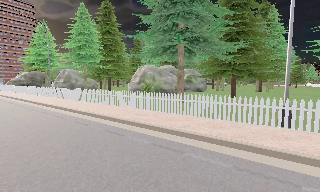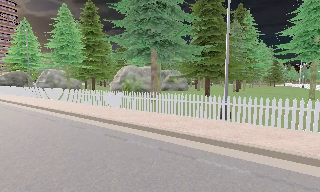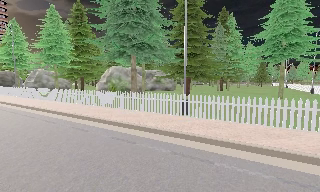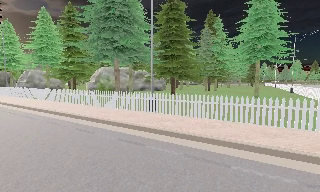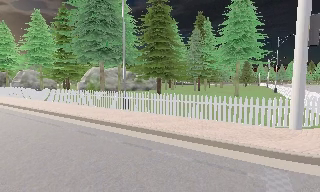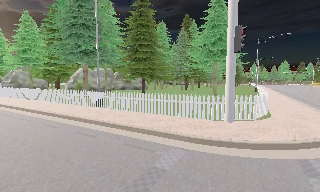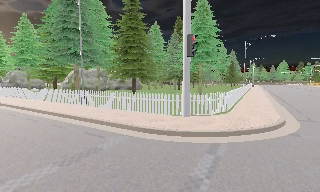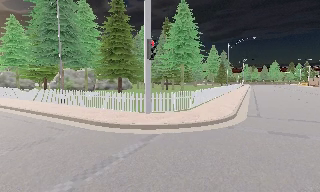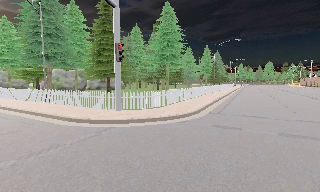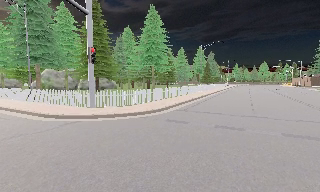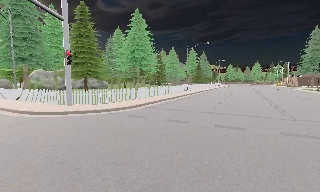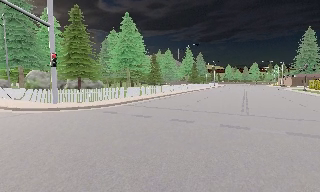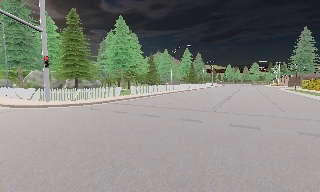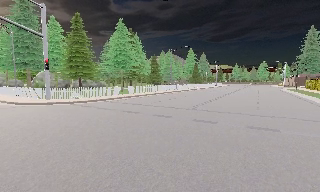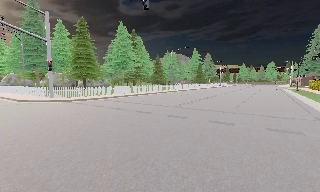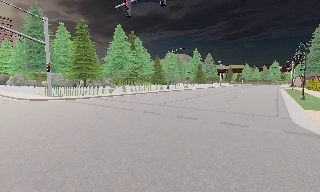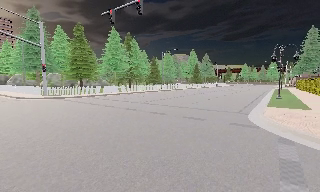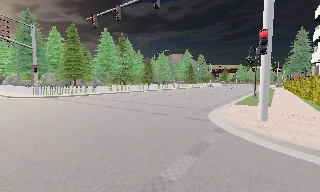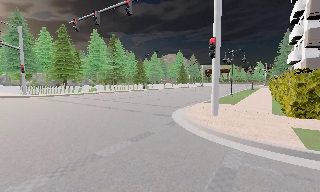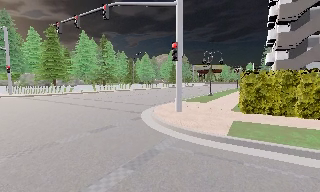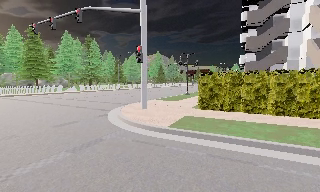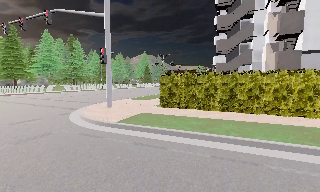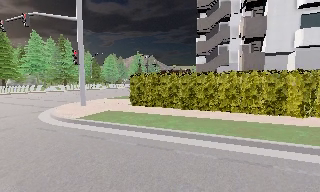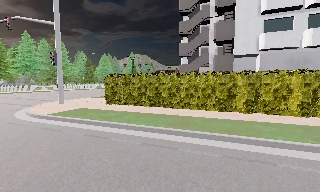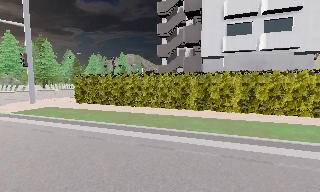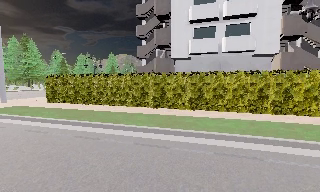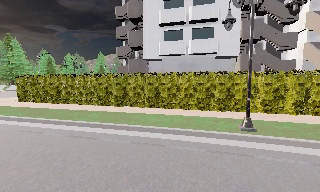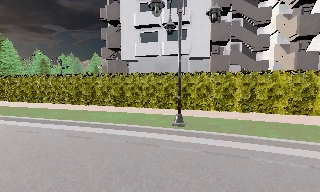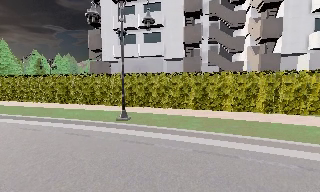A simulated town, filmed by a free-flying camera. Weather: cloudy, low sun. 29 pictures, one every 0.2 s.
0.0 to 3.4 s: The camera travels to its right and backward, about 30 m, so close, fixed things drift to the left.
3.4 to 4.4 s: The camera pans to its right, which is clockwise from overhead, by about 10 degrees. It travels to its right and backward, about 8 m, so close, fixed things drift to the left.
4.4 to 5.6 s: The camera travels to its right, about 12 m, so close, fixed things drift to the left.
The film runs backward here.
